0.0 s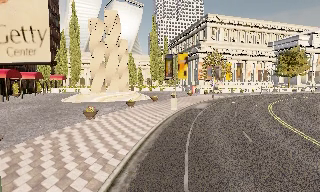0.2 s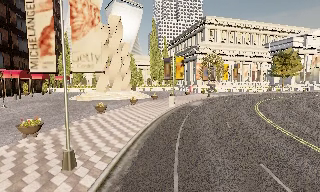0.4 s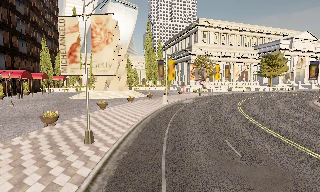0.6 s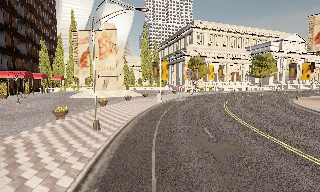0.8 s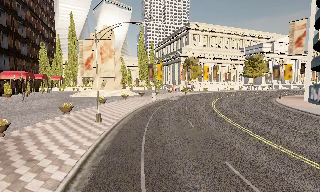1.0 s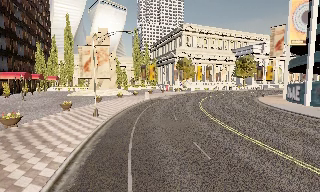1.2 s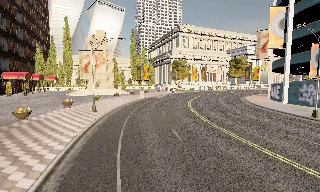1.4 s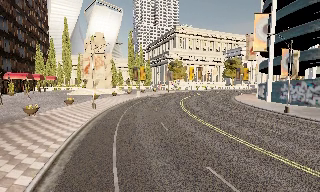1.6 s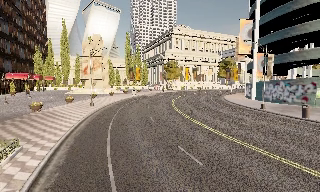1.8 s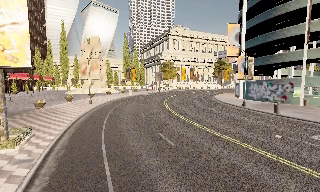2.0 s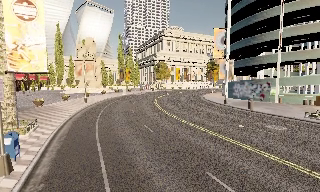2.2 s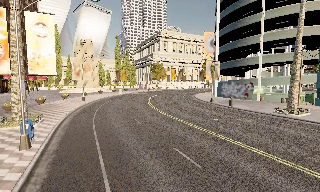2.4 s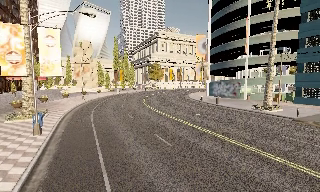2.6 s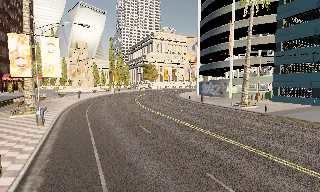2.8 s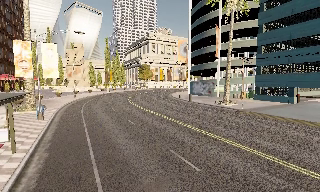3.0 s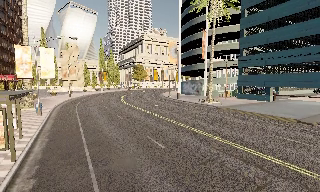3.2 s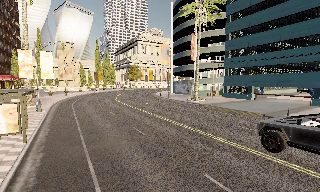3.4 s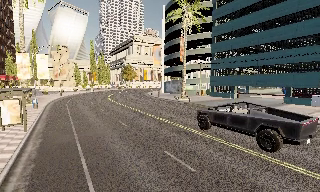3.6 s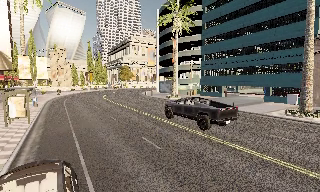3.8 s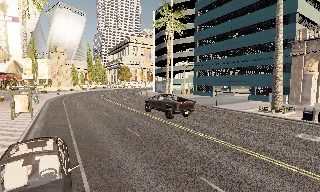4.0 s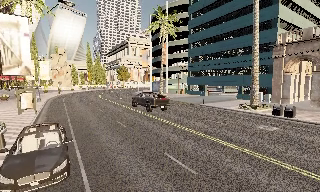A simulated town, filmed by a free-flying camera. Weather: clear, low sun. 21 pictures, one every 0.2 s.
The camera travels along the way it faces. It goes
backward.
0.0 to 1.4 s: The camera travels backward, about 17 m, so what stands in front gets smaller.
1.4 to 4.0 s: The camera swings to its right by about 10 degrees, and the scene slides to the left. It travels backward and to its right, about 30 m, so what stands in front gets smaller.
The film runs forward here.
